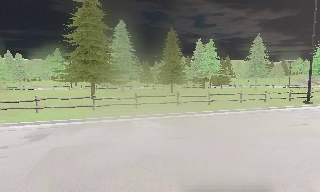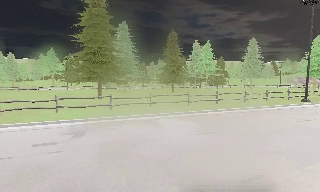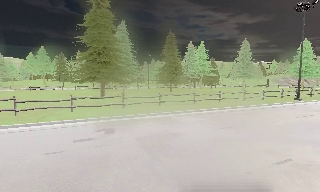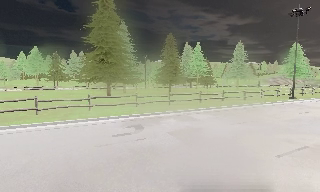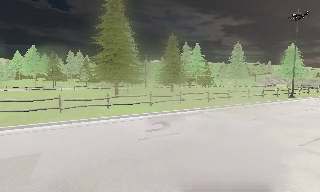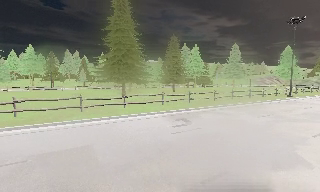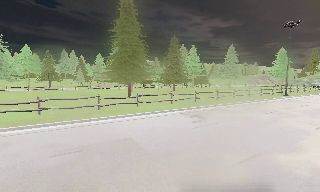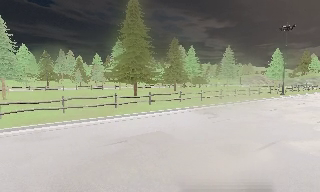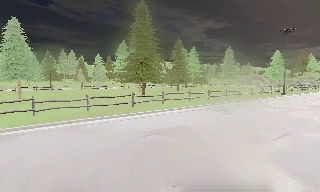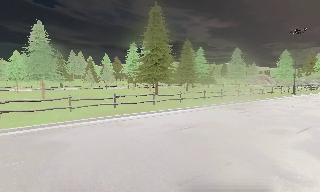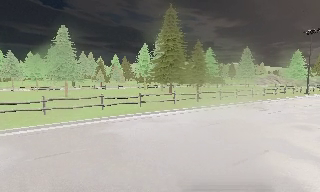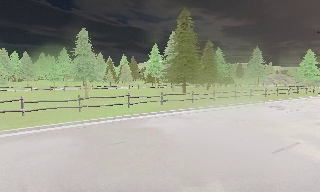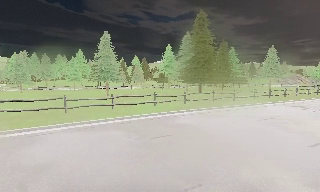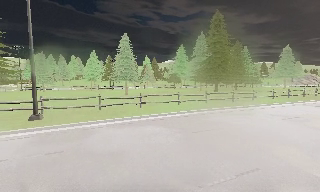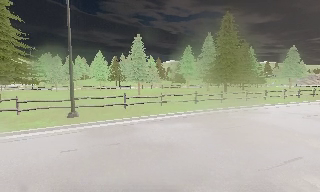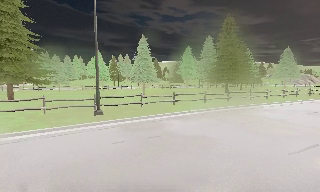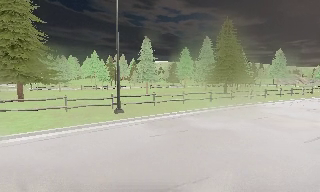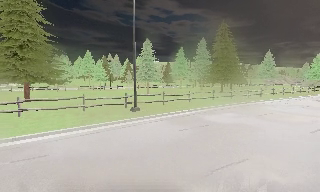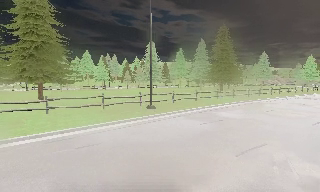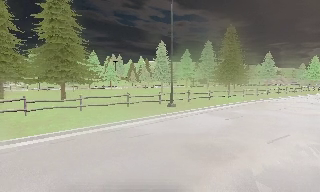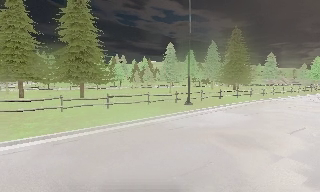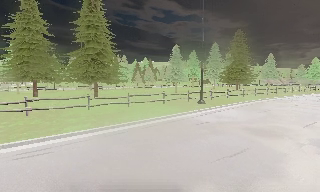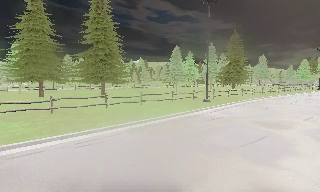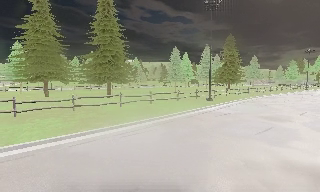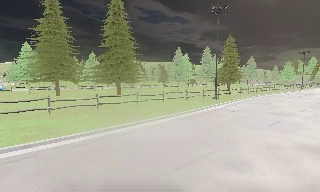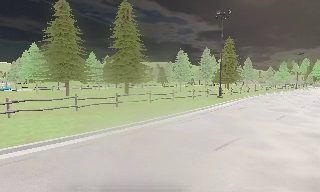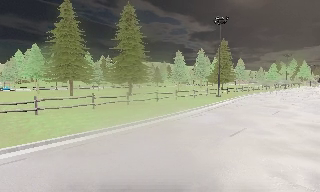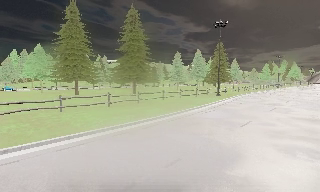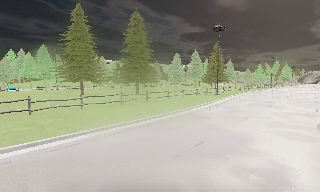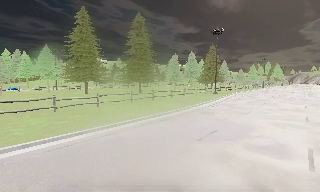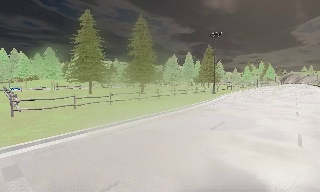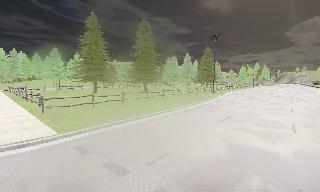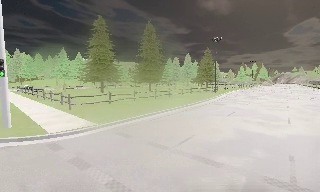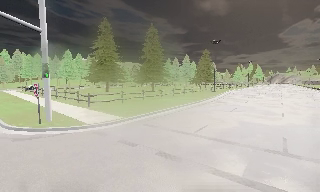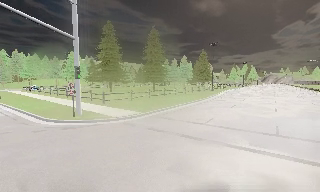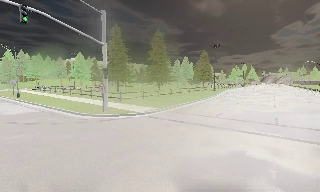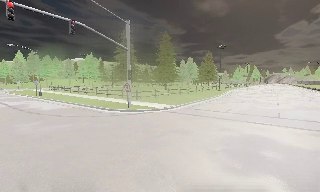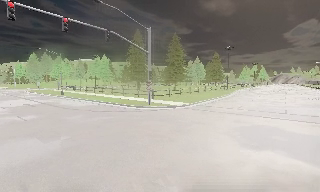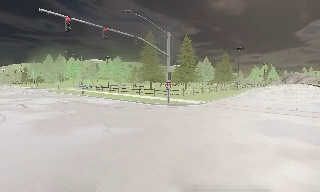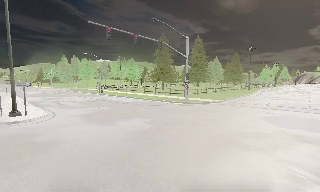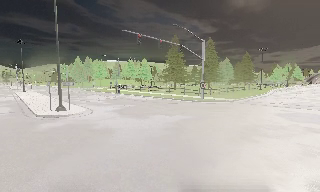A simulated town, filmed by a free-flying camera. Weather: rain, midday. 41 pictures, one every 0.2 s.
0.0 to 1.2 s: The camera pans to its right, which is clockwise from overhead, by about 15 degrees. It travels to its left and backward, about 11 m, so close, fixed things drift to the right.
1.2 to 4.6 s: The camera travels to its left and backward, about 35 m, so close, fixed things drift to the right.
4.6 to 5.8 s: The camera pans to its right, which is clockwise from overhead, by about 10 degrees. It travels to its left and backward, about 13 m, so close, fixed things drift to the right.
5.8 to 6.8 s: The camera travels backward and to its left, about 10 m, so what stands in front gets smaller.
6.8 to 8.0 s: The camera swings to its left by about 10 degrees, and the scene slides to the right. It travels backward and to its left, about 13 m, so what stands in front gets smaller.
The film runs backward here.
